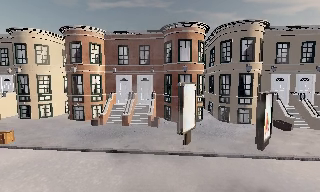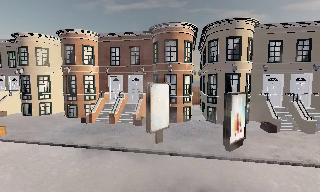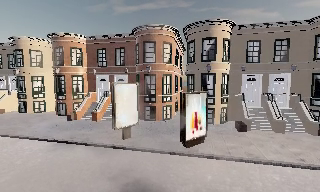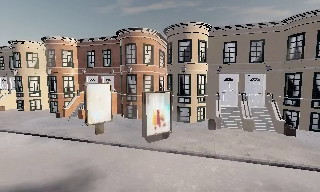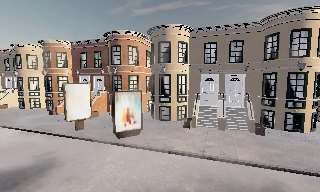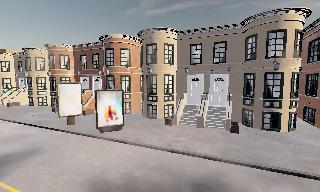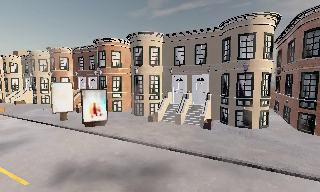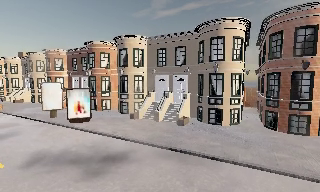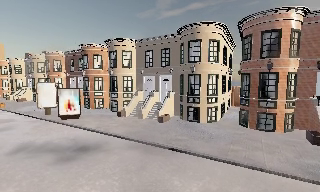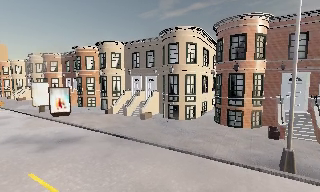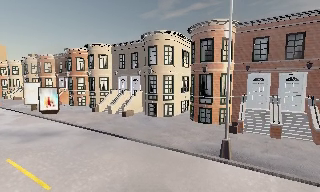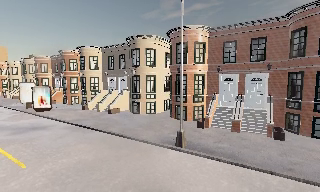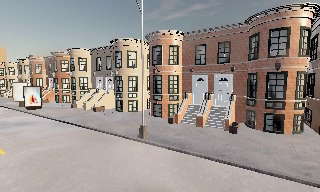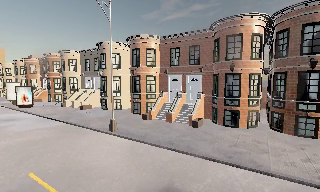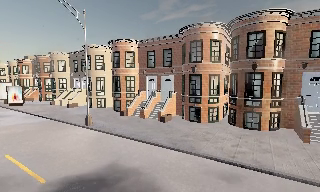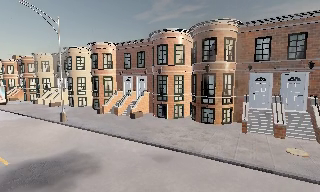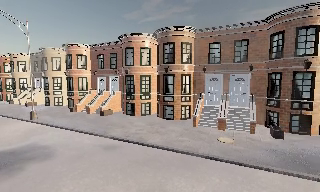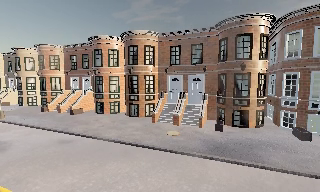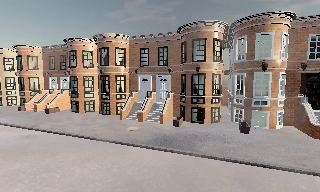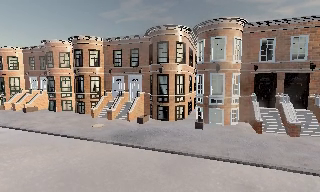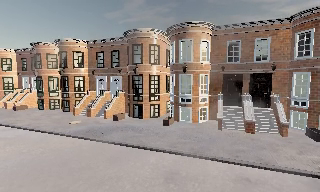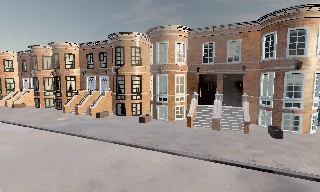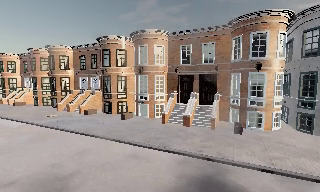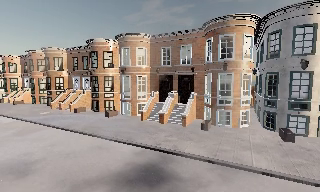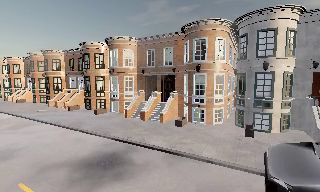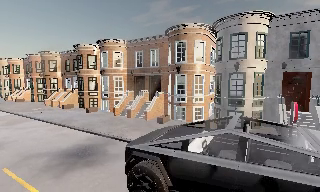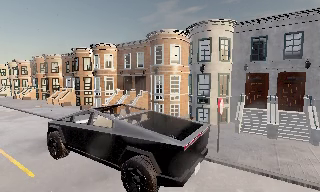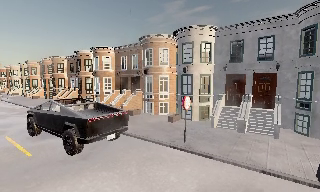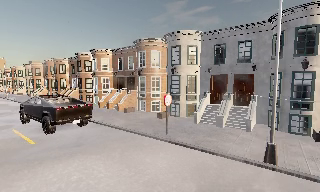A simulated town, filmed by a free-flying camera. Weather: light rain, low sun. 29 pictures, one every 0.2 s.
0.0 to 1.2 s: The camera pans to its left, which is counterclockwise from overhead, by about 20 degrees. It travels to its right, about 12 m, so close, fixed things drift to the left.
1.2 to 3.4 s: The camera travels to its right and backward, about 25 m, so close, fixed things drift to the left.
3.4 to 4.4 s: The camera travels to its right, about 11 m, so close, fixed things drift to the left.
4.4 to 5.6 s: The camera pans to its left, which is counterclockwise from overhead, by about 10 degrees. It travels to its right and backward, about 11 m, so close, fixed things drift to the left.
The film runs forward here.
